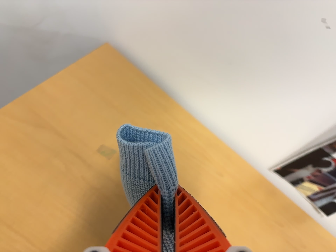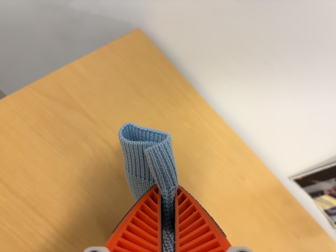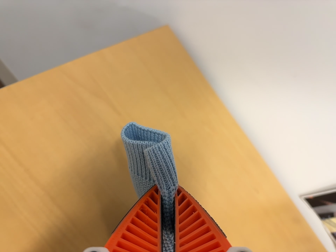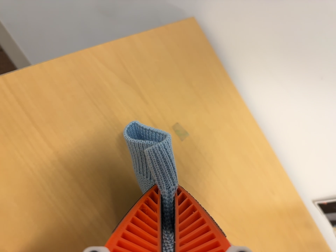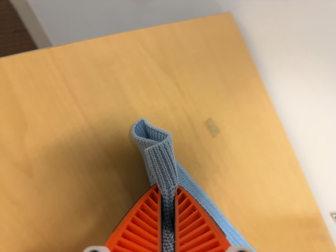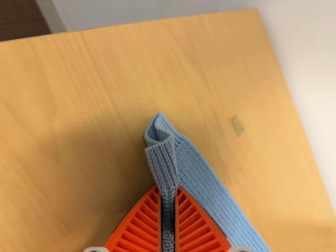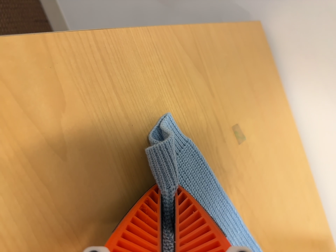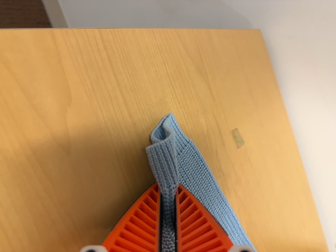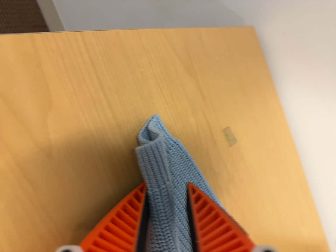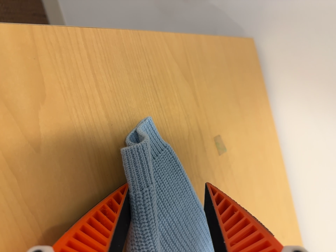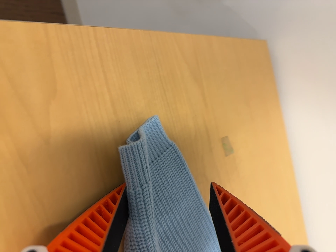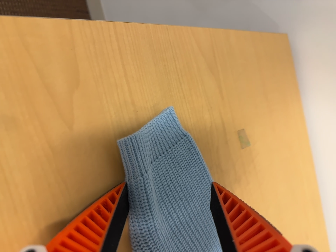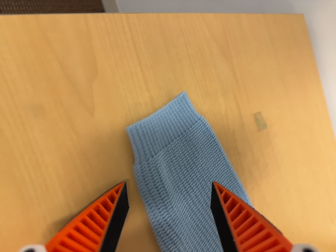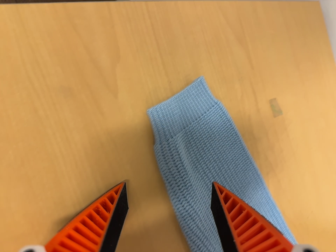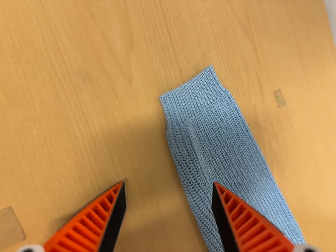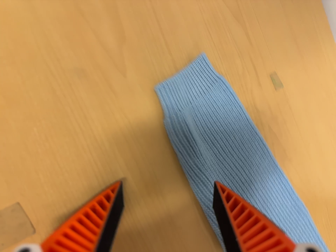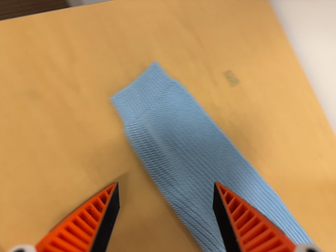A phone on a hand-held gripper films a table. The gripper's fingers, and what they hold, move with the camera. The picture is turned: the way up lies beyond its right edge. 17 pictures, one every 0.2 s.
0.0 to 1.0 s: The camera travels to its left and forward, about 20 cm, so close, fixed things drift to the right. It rolls about its line of sight by about 25 degrees, and the scene rotates clockwise.
1.0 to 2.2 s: The camera rolls about its line of sight by about 10 degrees, and the scene rotates clockwise.
2.2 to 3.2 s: The camera travels backward and toward the bottom of its view, about 7 cm, so what stands in front gets smaller. It rolls about its line of sight by about 15 degrees, and the scene rotates counterclockwise.
The film runs backward here.
